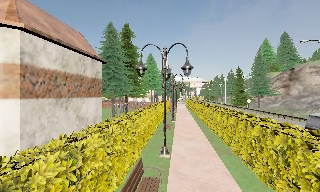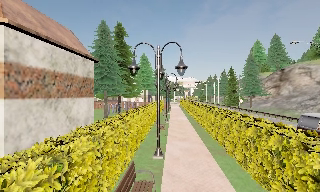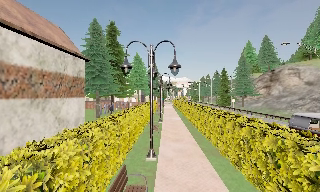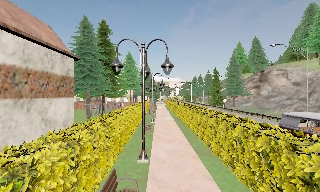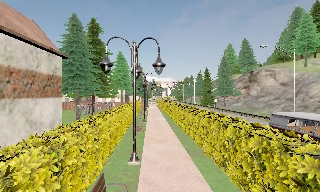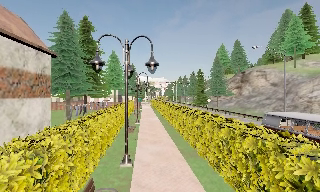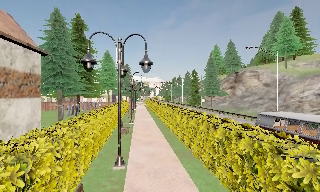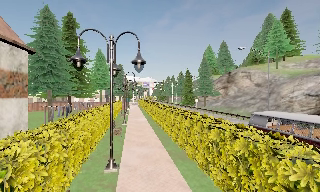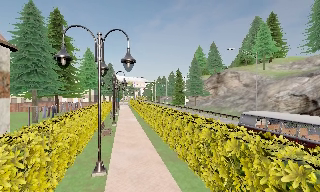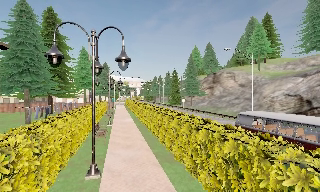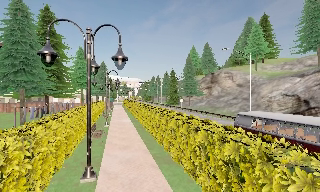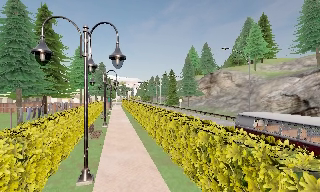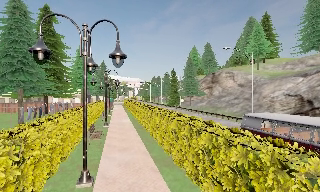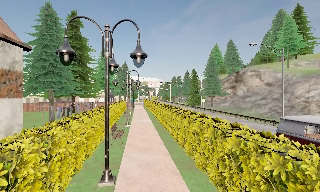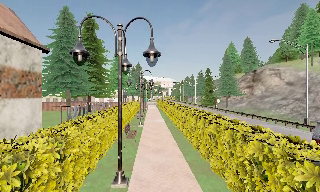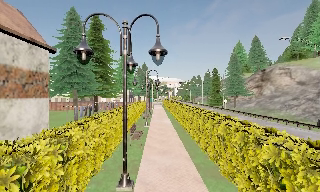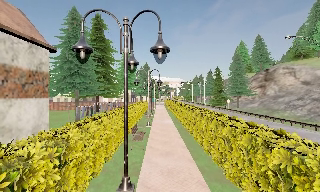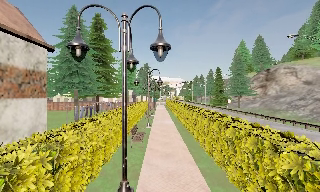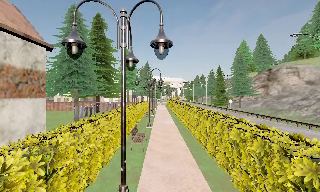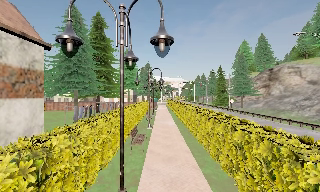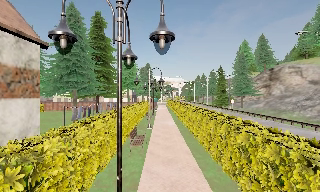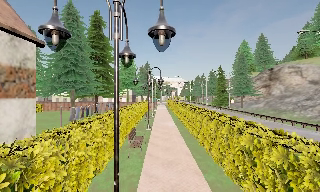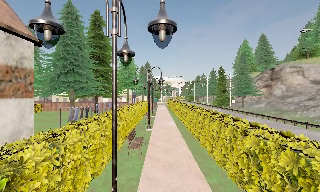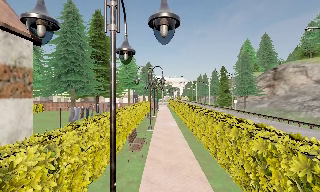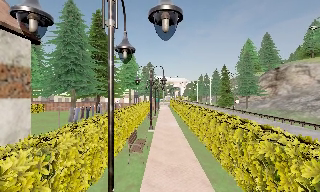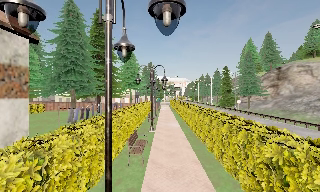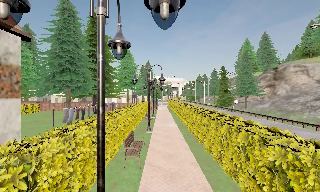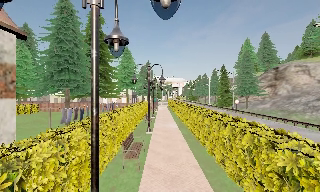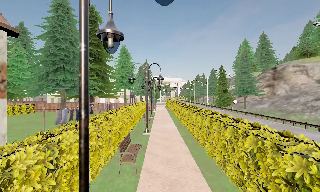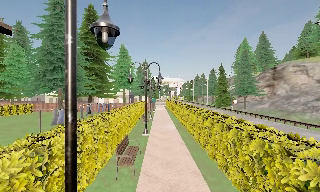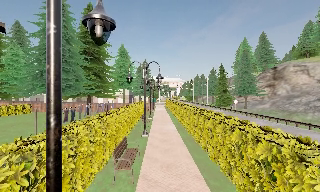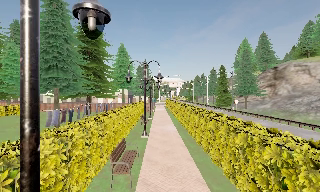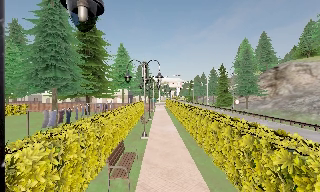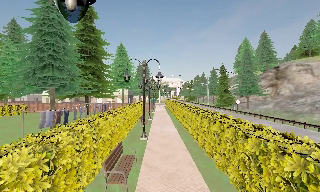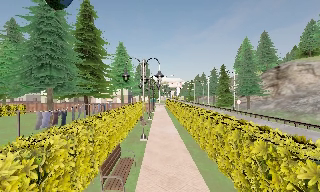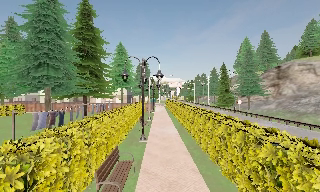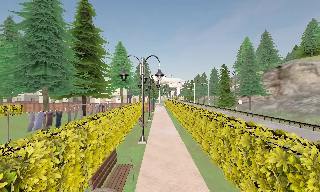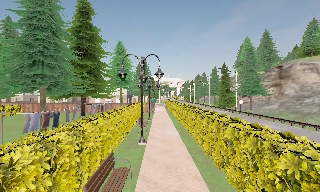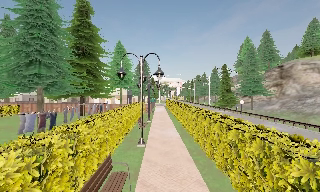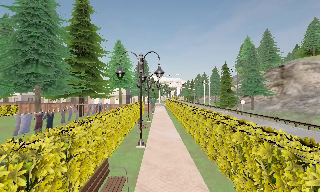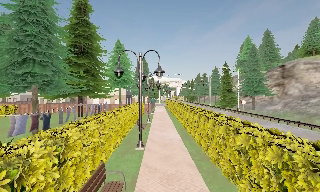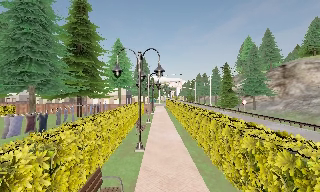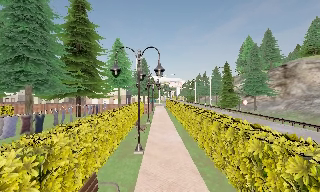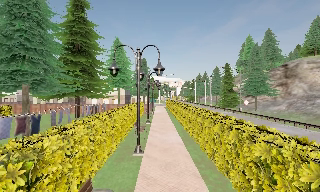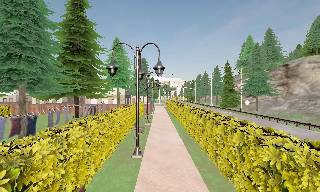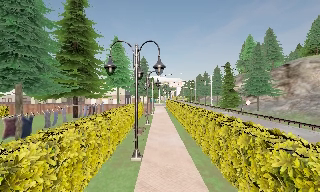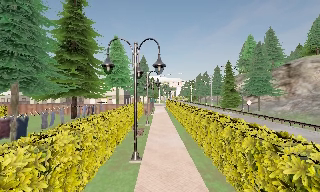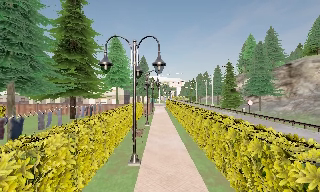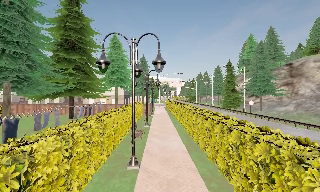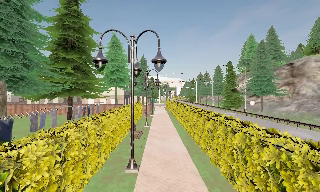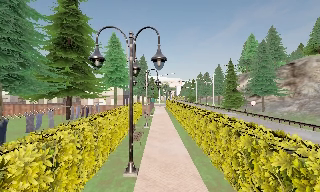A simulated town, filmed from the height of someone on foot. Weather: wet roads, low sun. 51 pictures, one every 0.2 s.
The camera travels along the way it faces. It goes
forward.
0.0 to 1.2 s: The camera swings to its right by about 15 degrees, and the scene slides to the left. It travels forward, about 1 m, so what stands in front looms larger.
1.2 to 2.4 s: The camera travels forward, about 1 m, so what stands in front looms larger.
2.4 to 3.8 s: The camera pans to its left, which is counterclockwise from overhead, by about 15 degrees. It travels forward, about 1.5 m, so what stands in front looms larger.
3.8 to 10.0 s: The camera travels forward, about 7 m, so what stands in front looms larger.
The film runs forward here.
